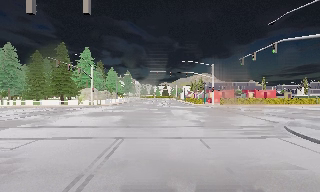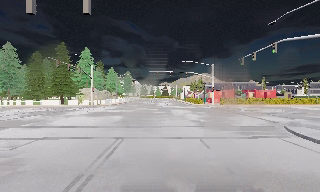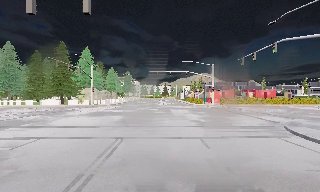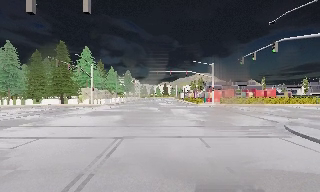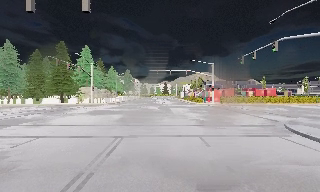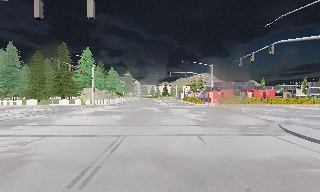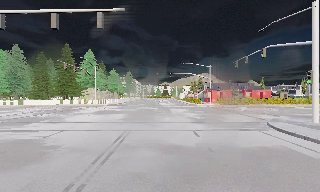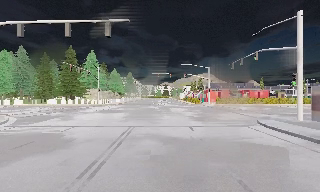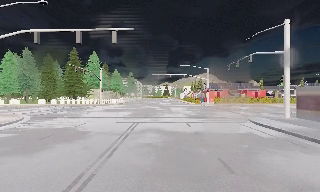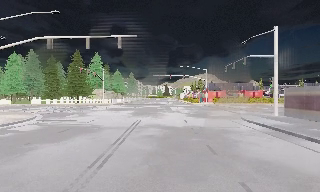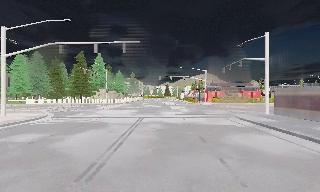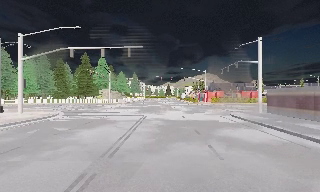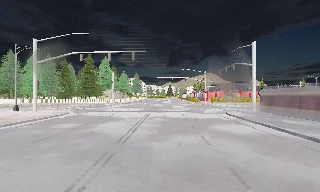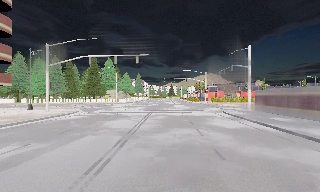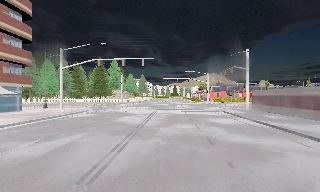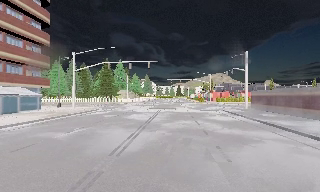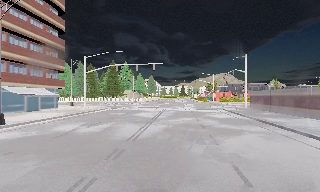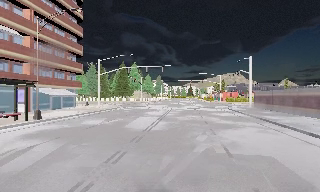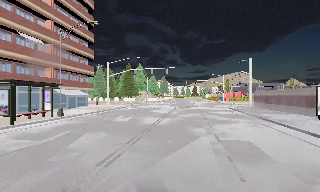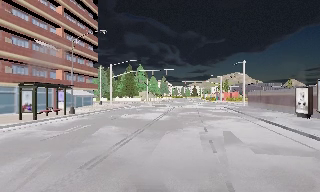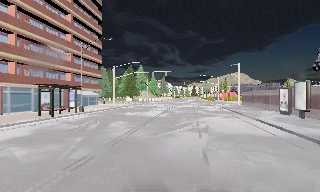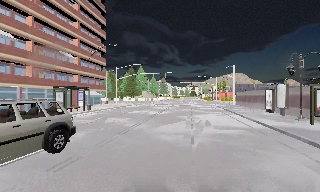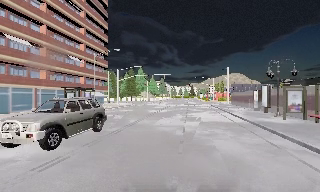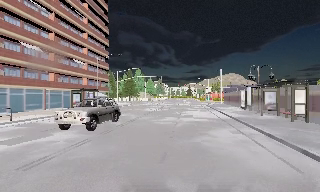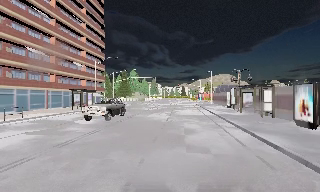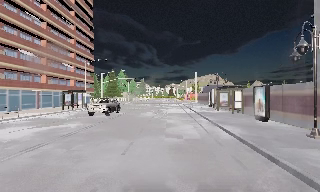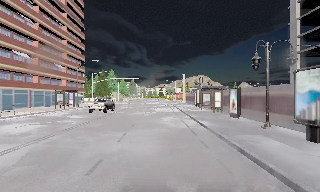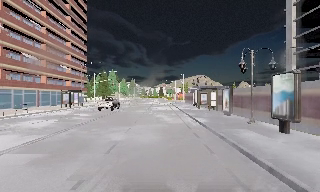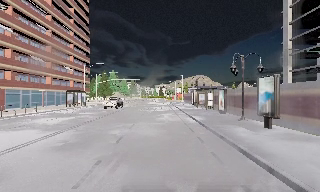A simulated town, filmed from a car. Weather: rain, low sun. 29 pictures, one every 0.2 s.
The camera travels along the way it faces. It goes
backward.
0.0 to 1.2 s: The camera travels backward, about 1.5 m, so what stands in front gets smaller. It gains speed.
1.2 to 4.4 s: The camera pans to its left, which is counterclockwise from overhead, by about 10 degrees. It travels backward, about 25 m, so what stands in front gets smaller.
4.4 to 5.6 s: The camera swings to its right by about 10 degrees, and the scene slides to the left. It travels backward, about 10 m, so what stands in front gets smaller.
The film runs backward here.
